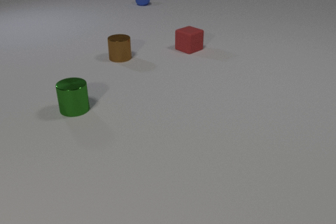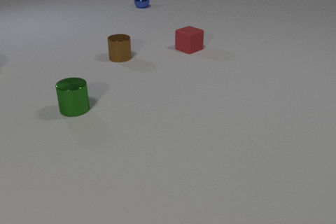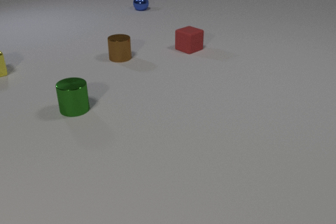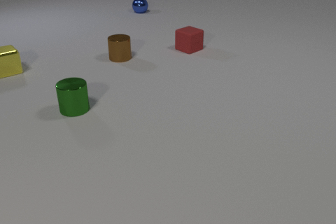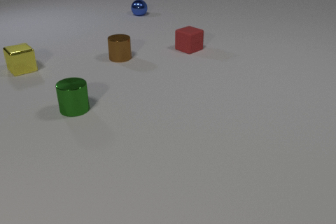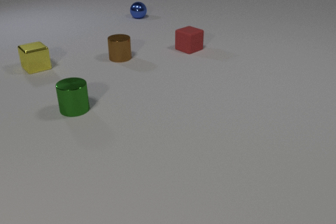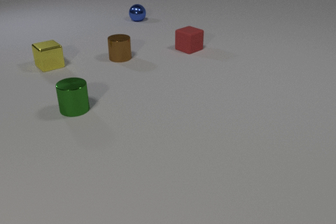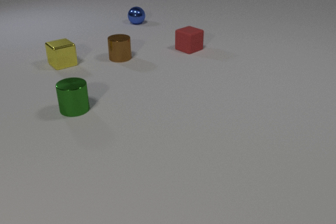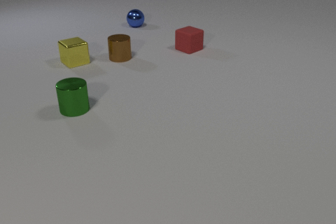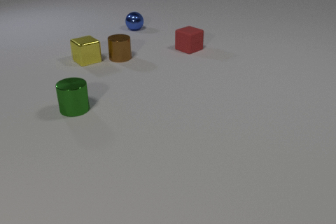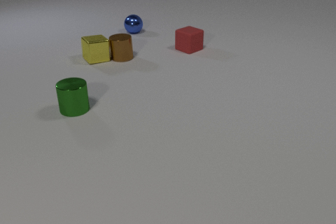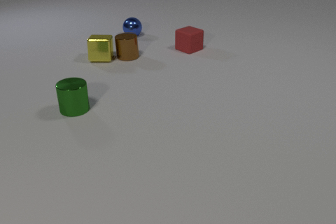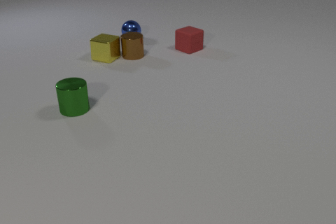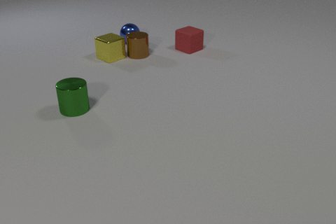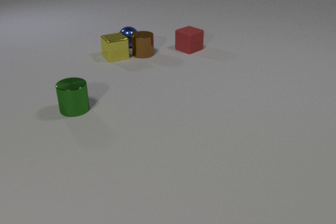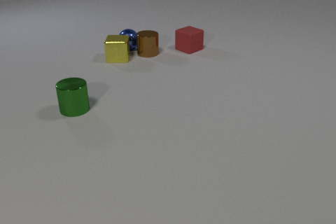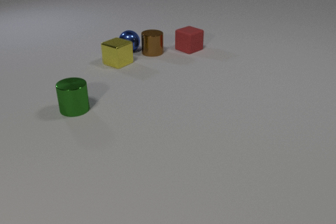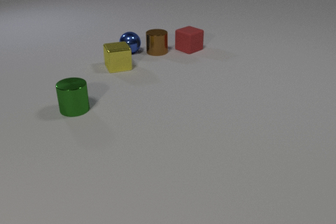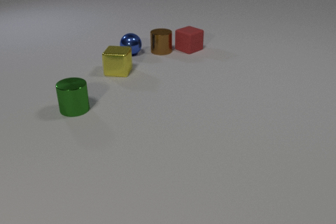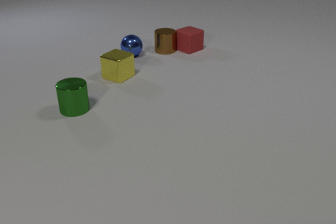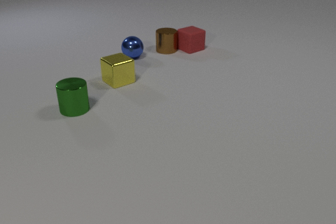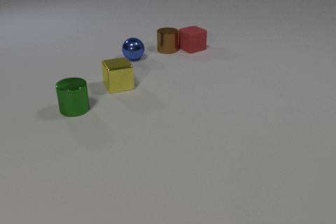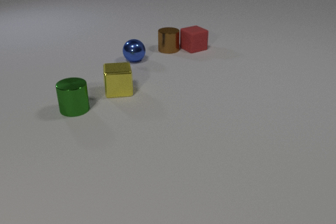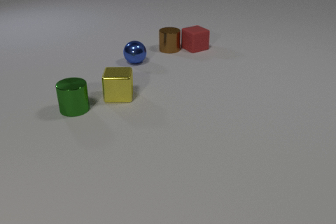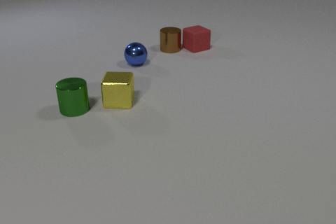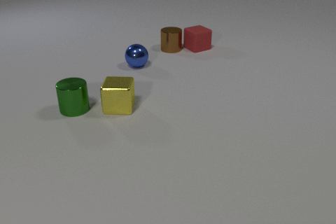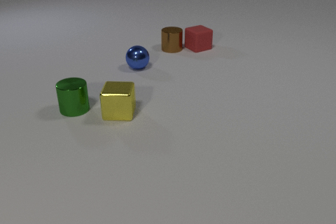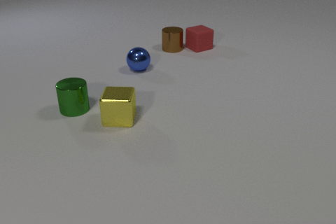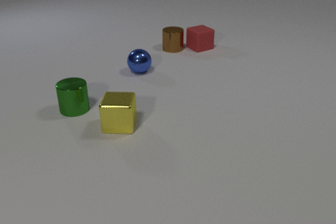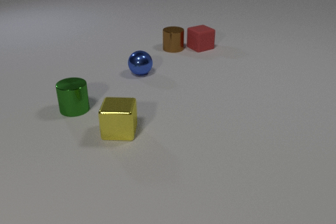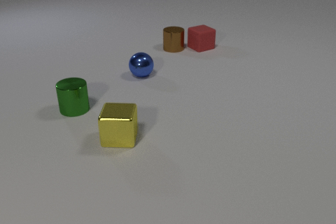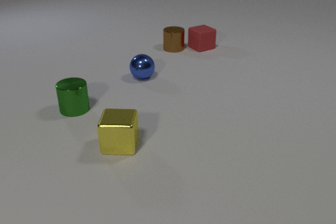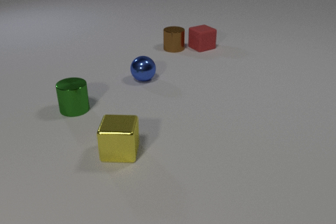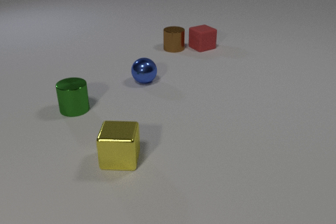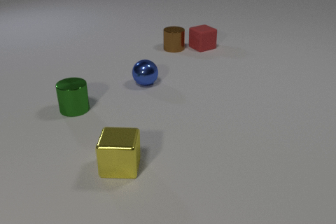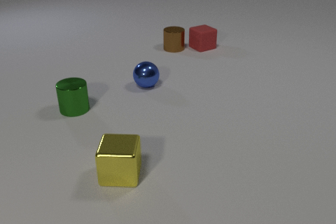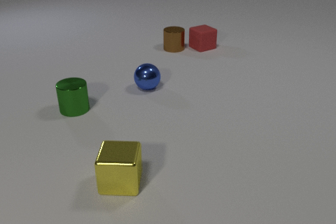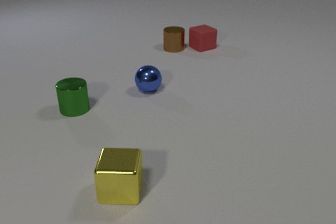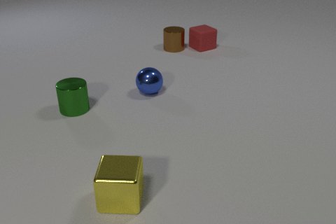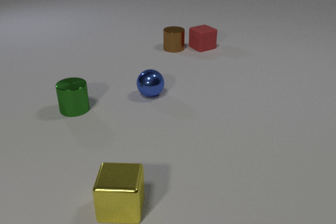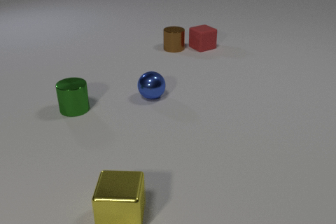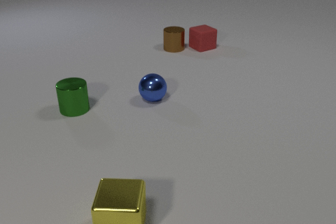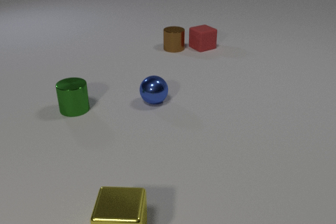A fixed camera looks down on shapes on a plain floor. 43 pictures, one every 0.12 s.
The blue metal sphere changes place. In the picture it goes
toward the camera.
The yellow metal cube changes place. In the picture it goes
toward the camera.
0.00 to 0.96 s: The yellow metal cube comes in at the left edge, slides to the right. The blue metal sphere rolls toward the camera.
0.96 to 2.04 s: The yellow metal cube slides to the right and toward the camera. The brown metal cylinder slides to the right. The blue metal sphere rolls toward the camera. The yellow metal cube and the brown metal cylinder collide. The yellow metal cube and the blue metal sphere collide.
2.04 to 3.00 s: The yellow metal cube slides toward the camera. The brown metal cylinder slides to the right and away from the camera. The blue metal sphere rolls toward the camera. The red rubber cube slides to the right. The brown metal cylinder and the red rubber cube collide.
3.00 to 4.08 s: The yellow metal cube slides toward the camera. The blue metal sphere rolls toward the camera. The red rubber cube slides to the right.
4.08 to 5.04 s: The yellow metal cube slides toward the camera. The blue metal sphere rolls toward the camera.
How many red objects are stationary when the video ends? 1.
What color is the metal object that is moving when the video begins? blue.
How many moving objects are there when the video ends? 2.
